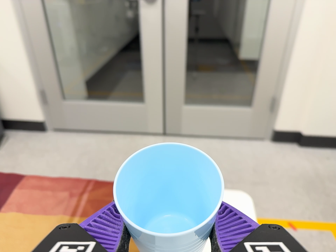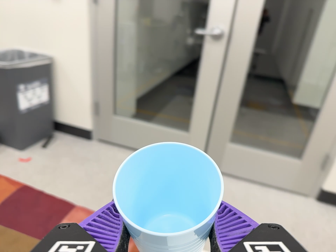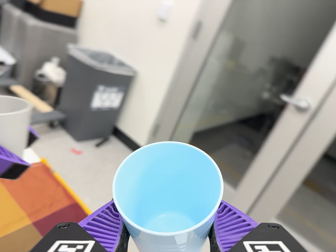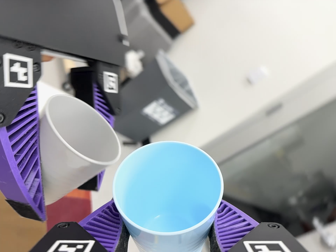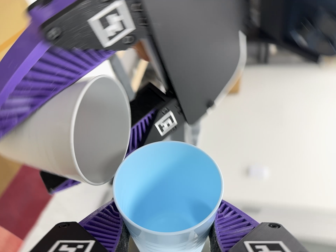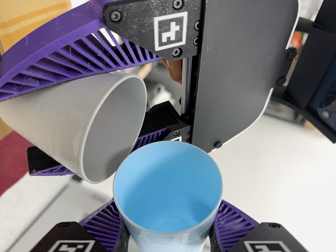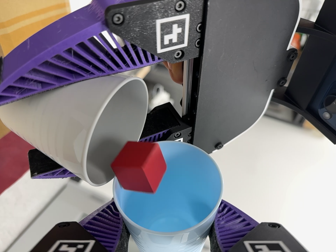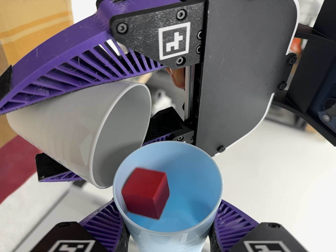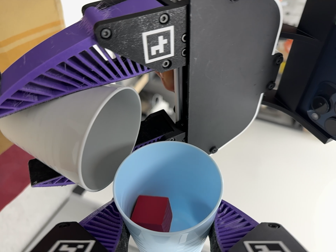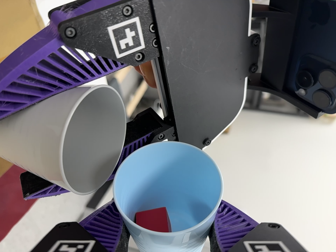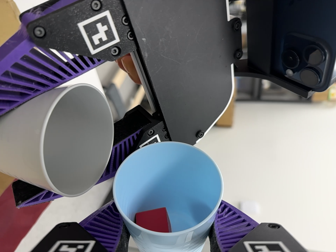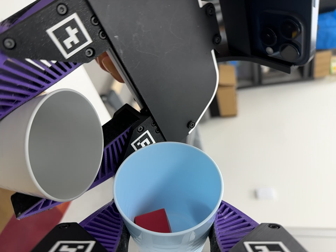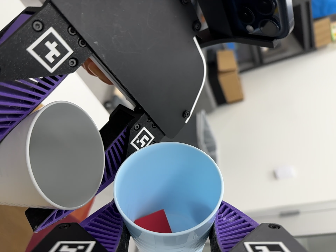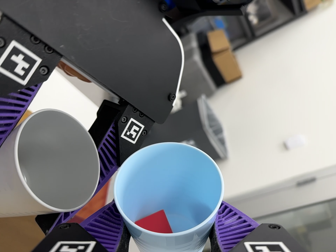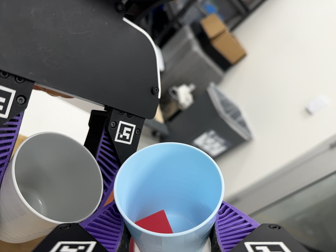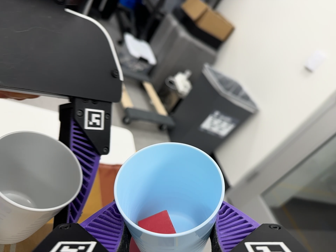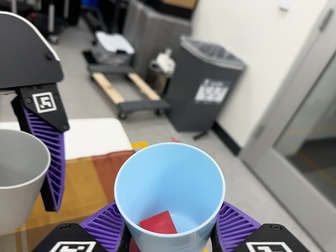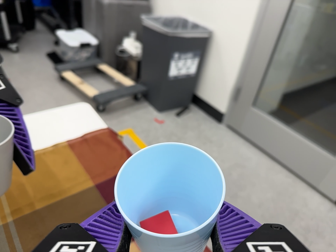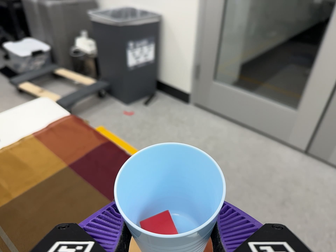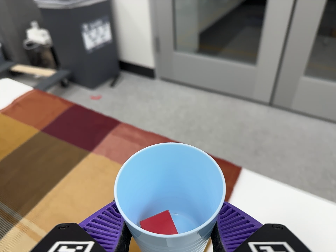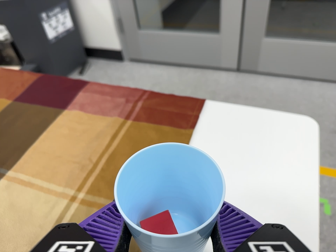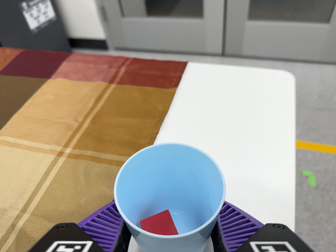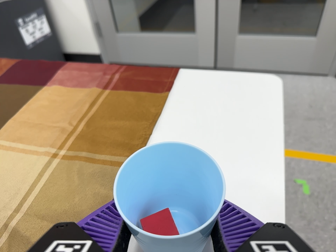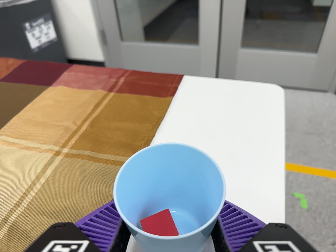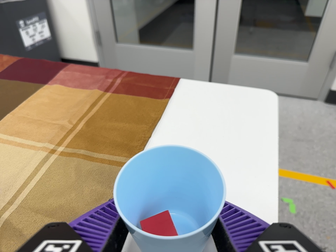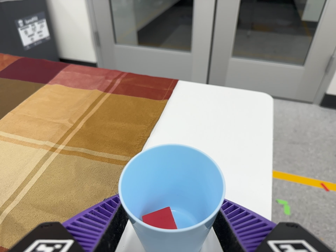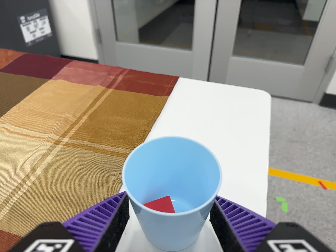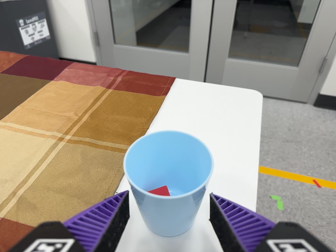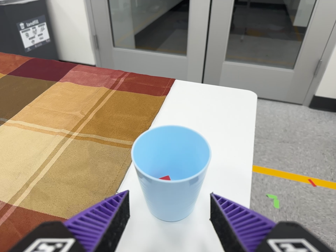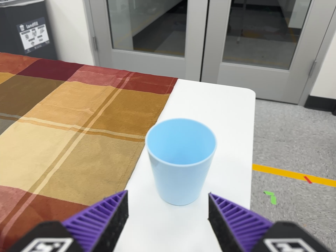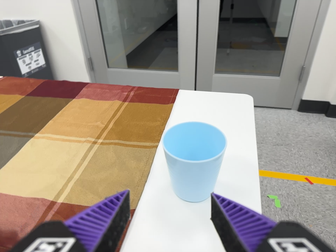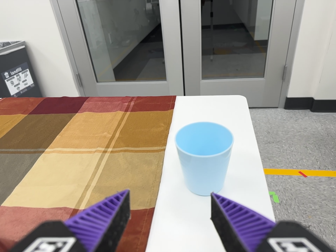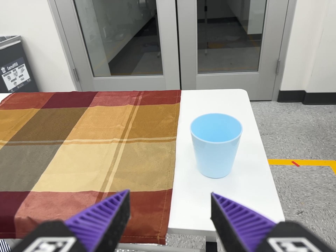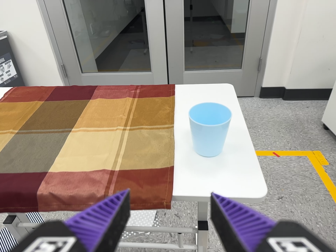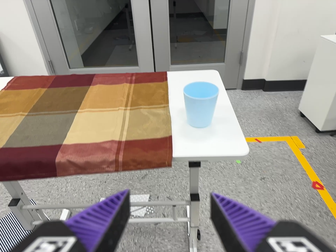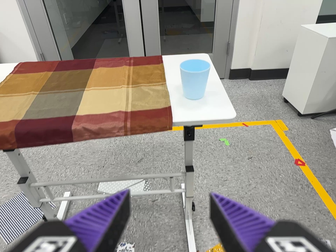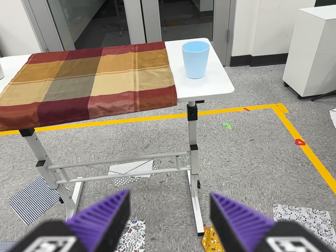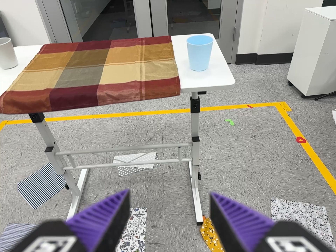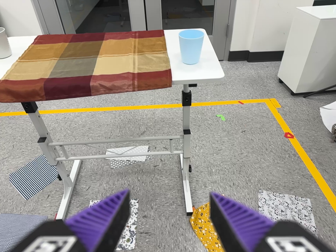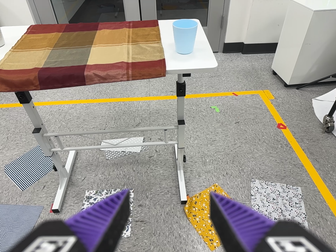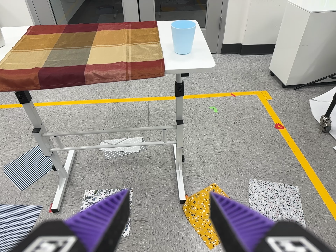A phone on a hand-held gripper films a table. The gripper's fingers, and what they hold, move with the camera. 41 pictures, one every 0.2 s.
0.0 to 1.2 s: The camera pans to its left by about 20 degrees. It travels to its left and toward the top of its view, about 30 cm, so close, fixed things drift to the right. Its aim tips toward the top of its view by about 25 degrees, and the scene shifts downward. It rolls about its line of sight by about 125 degrees, and the scene rotates clockwise.
1.2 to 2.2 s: The camera travels to its right, about 5 cm. It rolls about its line of sight by about 25 degrees, and the scene rotates counterclockwise.
2.2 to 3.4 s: The camera travels to its right and toward the bottom of its view, about 20 cm. Its aim tips toward the bottom of its view by about 10 degrees, and the scene shifts upward. It rolls about its line of sight by about 75 degrees, and the scene rotates counterclockwise.
3.4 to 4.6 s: The scene slides to the left, as the camera pans about 20 degrees to its right. It travels toward the bottom of its view, about 30 cm, so close, fixed things drift upward. It rolls about its line of sight by about 30 degrees, and the scene rotates counterclockwise.
4.6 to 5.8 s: The camera travels backward, about 10 cm, so what stands in front gets smaller.
5.8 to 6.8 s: The camera pans to its right by about 10 degrees. It travels backward, to its left and toward the bottom of its view, about 28 cm, so what stands in front gets smaller. It rolls about its line of sight by about 10 degrees, and the scene rotates counterclockwise.
6.8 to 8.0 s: The camera travels backward and toward the bottom of its view, about 28 cm, so what stands in front gets smaller.
The film runs backward here.
